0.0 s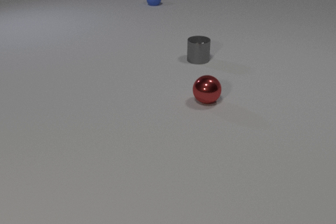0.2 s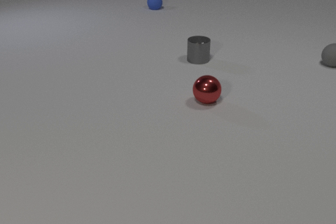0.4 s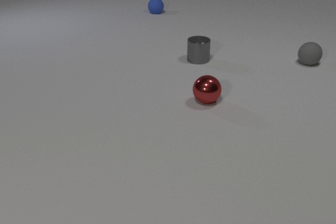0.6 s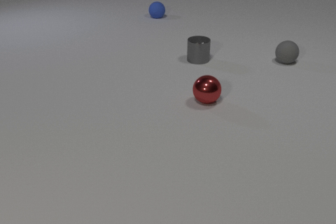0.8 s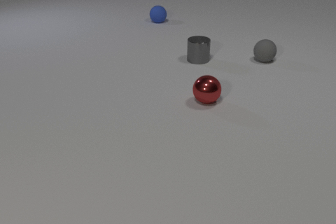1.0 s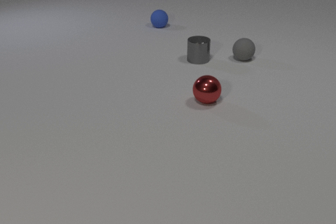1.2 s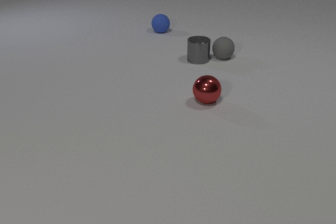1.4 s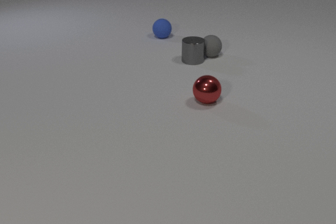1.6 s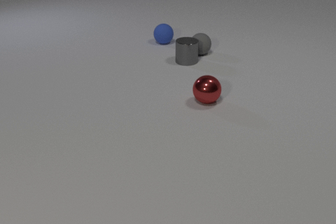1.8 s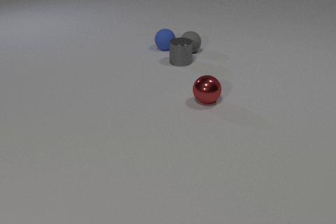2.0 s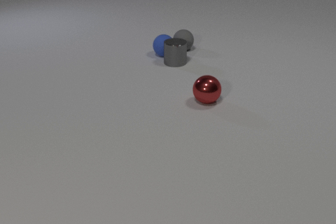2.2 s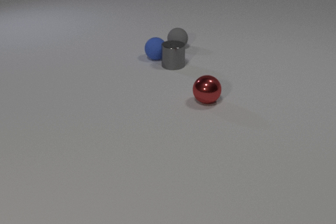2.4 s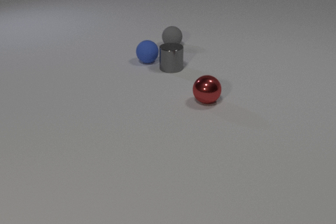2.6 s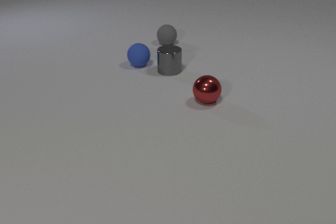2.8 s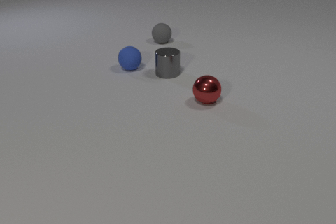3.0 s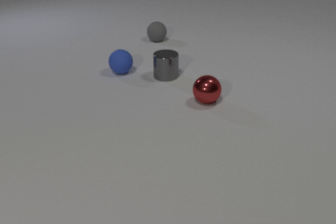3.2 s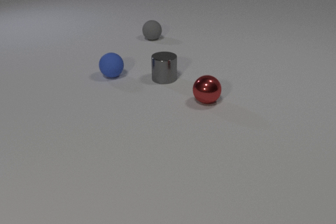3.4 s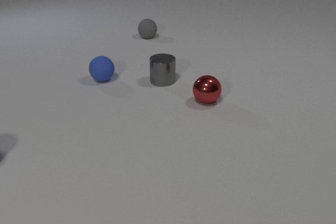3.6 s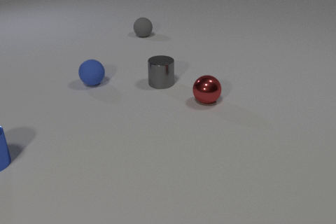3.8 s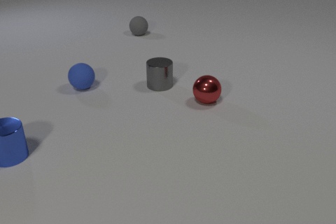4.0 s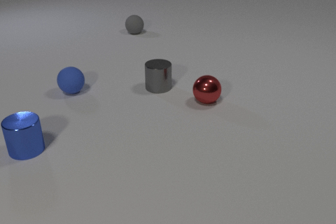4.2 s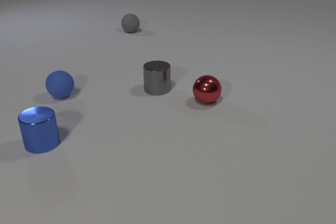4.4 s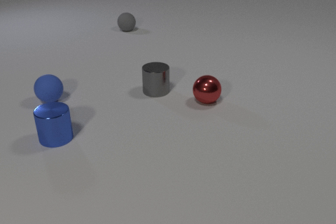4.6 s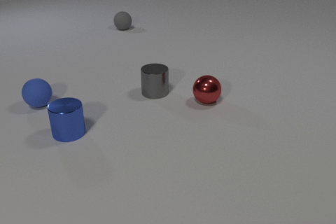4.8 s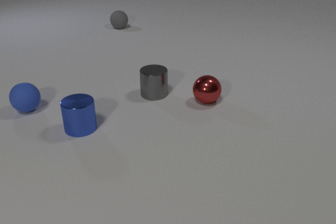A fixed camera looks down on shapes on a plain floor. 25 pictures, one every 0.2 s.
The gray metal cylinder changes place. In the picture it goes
toward the camera.
The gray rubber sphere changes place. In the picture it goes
to the left.
0.0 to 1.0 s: The gray rubber sphere comes in at the right edge, rolls to the left. The blue rubber sphere rolls toward the camera.
1.0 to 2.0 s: The gray rubber sphere rolls to the left. The gray metal cylinder slides to the left. The blue rubber sphere rolls toward the camera. The gray rubber sphere and the gray metal cylinder collide. The gray rubber sphere and the blue rubber sphere collide. The gray metal cylinder and the blue rubber sphere collide.
2.0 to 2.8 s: The gray rubber sphere rolls to the left and away from the camera. The gray metal cylinder slides toward the camera. The blue rubber sphere rolls toward the camera and to the left.
2.8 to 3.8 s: The gray rubber sphere rolls away from the camera and to the left. The gray metal cylinder slides toward the camera. The blue rubber sphere rolls to the left and toward the camera. The blue metal cylinder comes in at the left edge, slides to the right.
3.8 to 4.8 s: The gray rubber sphere rolls away from the camera and to the left. The gray metal cylinder slides toward the camera. The blue rubber sphere rolls to the left and toward the camera. The blue metal cylinder slides to the right and away from the camera.
Are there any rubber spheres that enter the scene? yes.
What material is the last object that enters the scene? metal.
How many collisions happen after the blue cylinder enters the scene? 0.
